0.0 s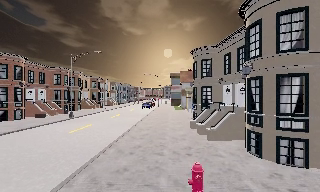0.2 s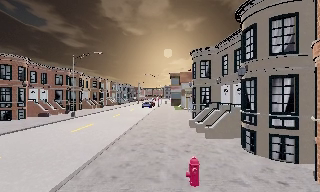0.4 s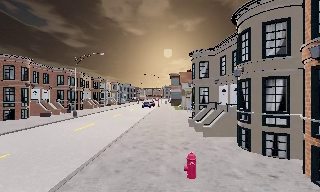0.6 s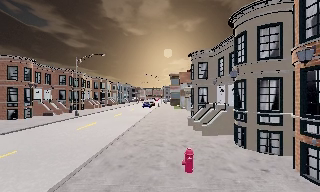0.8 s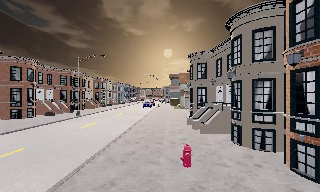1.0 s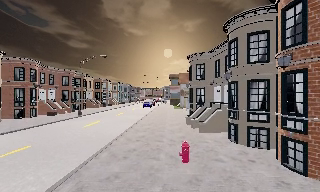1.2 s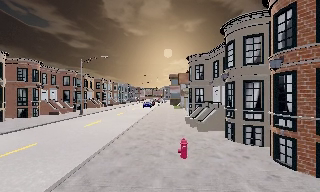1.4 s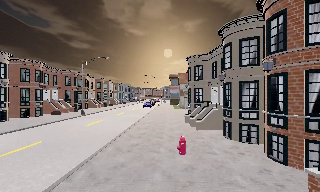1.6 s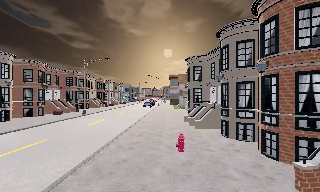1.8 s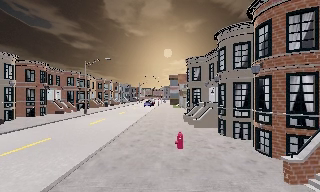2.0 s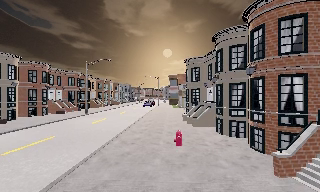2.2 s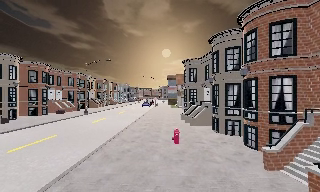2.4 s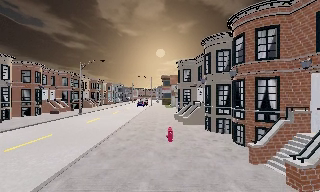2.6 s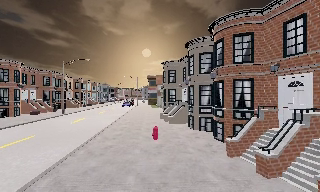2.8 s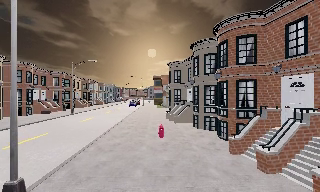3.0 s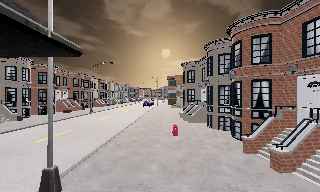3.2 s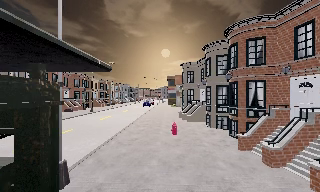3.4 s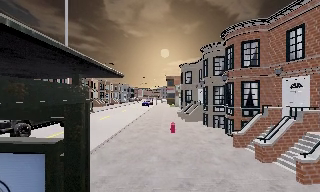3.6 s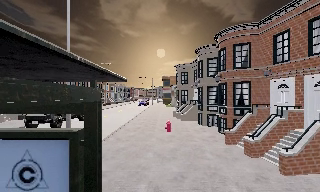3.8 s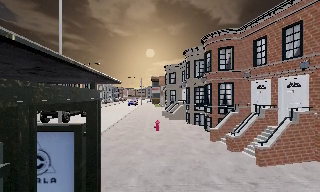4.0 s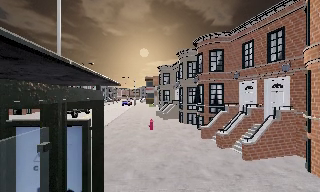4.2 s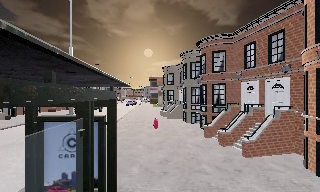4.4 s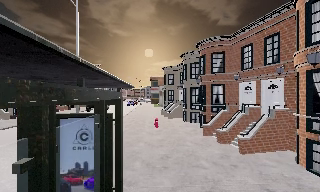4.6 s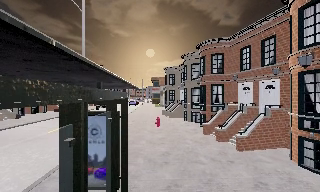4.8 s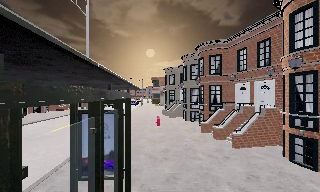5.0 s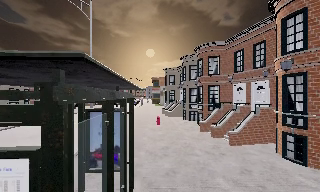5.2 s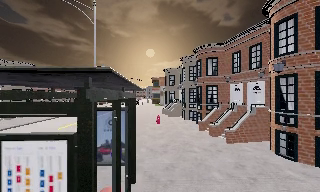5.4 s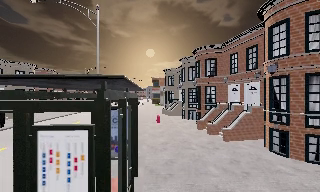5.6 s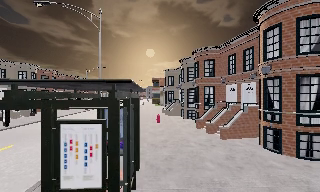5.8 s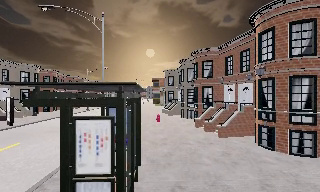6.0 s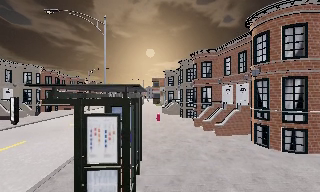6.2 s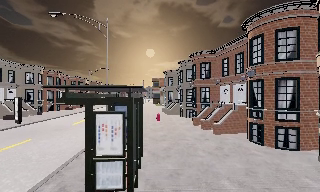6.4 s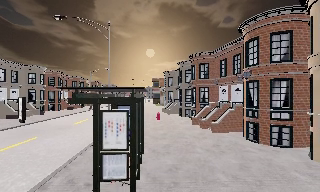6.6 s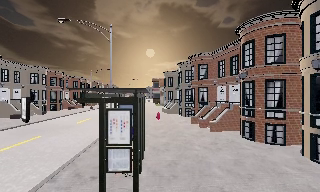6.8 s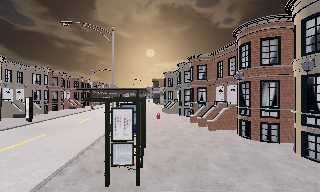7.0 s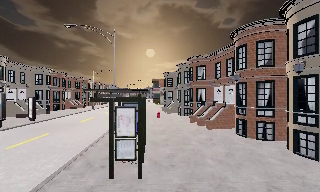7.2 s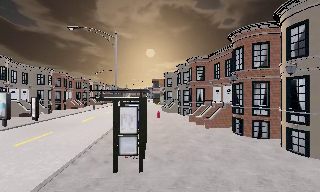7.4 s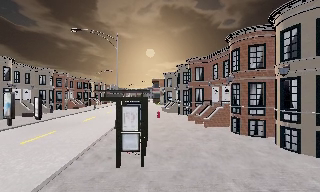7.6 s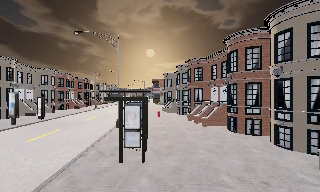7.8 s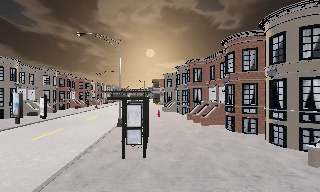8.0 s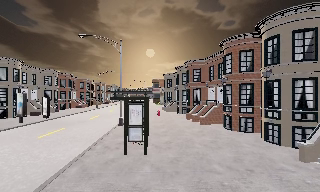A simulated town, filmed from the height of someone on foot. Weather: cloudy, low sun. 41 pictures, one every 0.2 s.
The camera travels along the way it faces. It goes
backward.
0.0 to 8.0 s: The camera travels backward, about 16 m, so what stands in front gets smaller.
The film runs backward here.
